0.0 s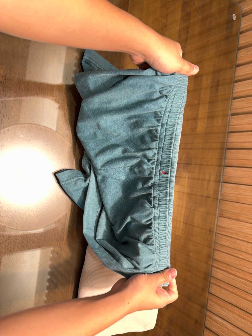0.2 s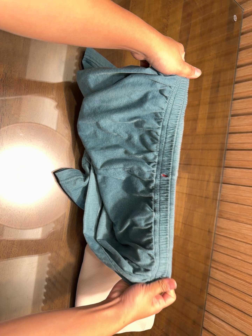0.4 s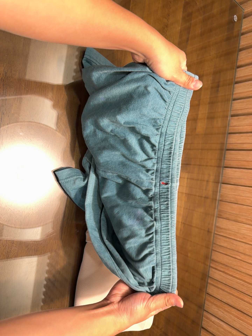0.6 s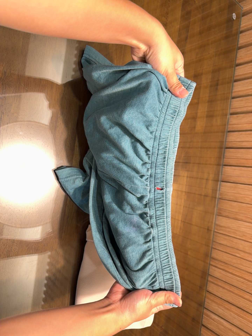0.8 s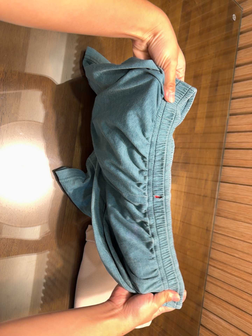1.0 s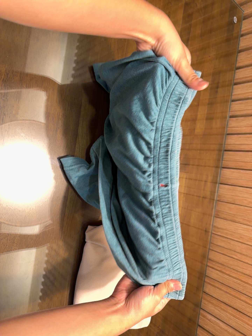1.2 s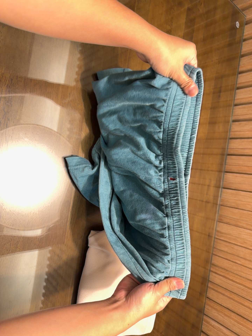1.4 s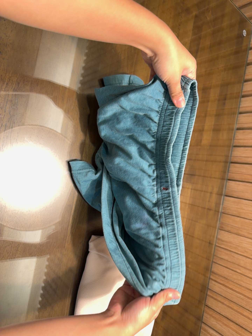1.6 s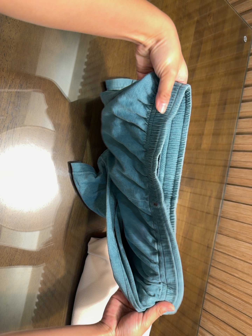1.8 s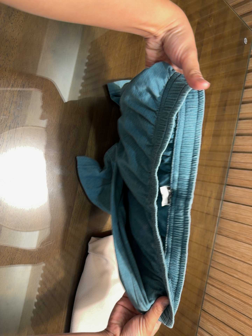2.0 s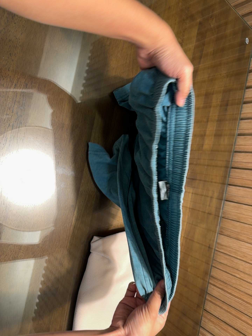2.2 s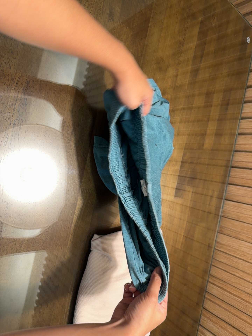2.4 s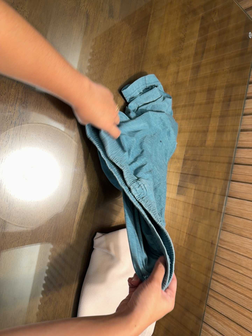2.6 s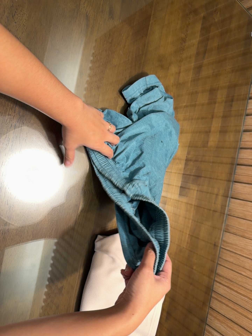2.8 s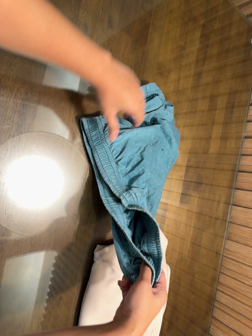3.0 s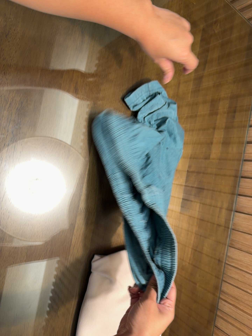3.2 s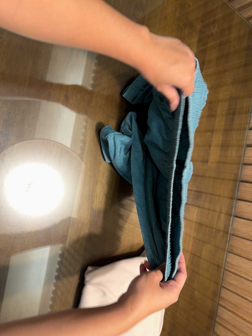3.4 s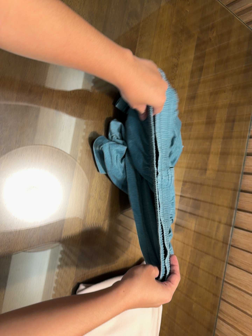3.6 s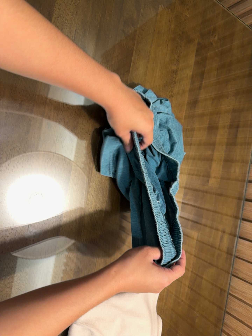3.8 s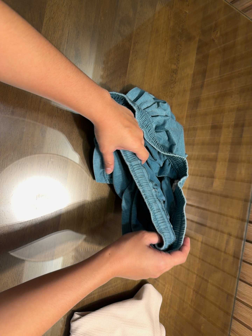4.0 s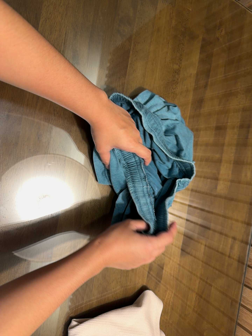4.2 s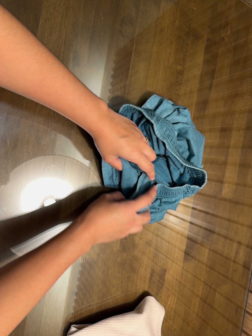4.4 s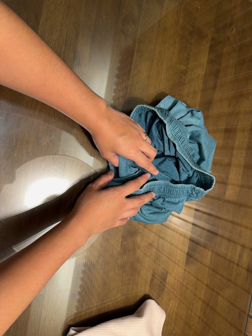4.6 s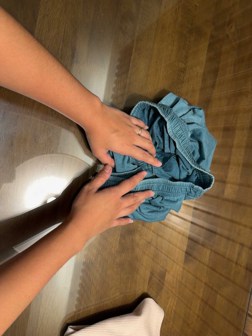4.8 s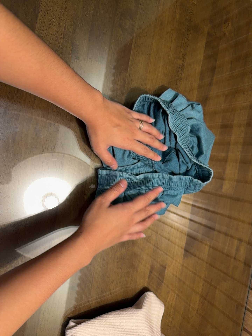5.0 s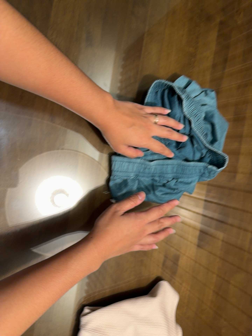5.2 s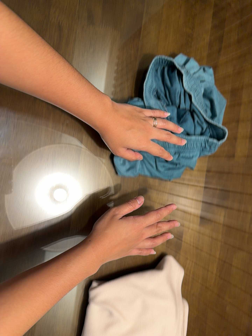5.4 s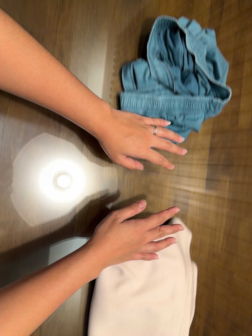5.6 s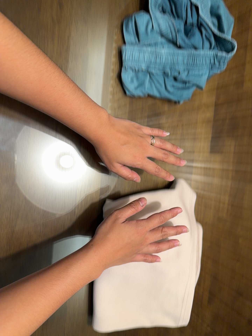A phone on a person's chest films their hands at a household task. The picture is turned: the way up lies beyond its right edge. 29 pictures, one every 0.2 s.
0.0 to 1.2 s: The camera keeps its place and its aim.
1.2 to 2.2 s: The camera shifts only a little, or ends up much as it began.
2.2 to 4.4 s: The camera pans to its left by about 10 degrees. It travels to its right, toward the top of its view and forward, about 22 cm.
4.4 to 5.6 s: The camera travels toward the bottom of its view, about 22 cm, so close, fixed things drift upward.
The film runs backward here.
